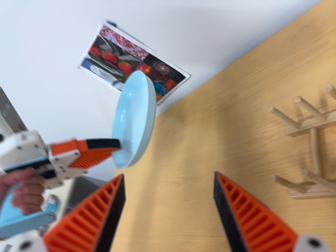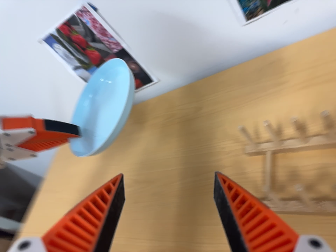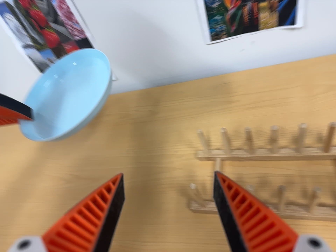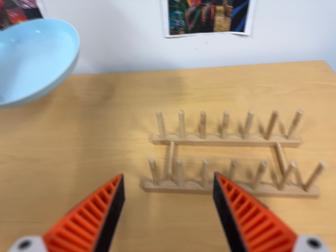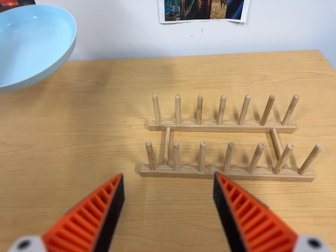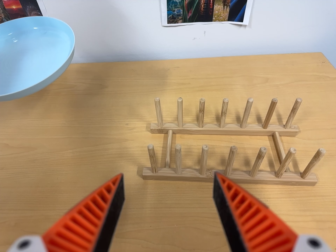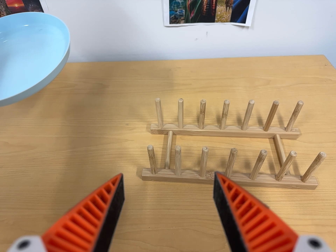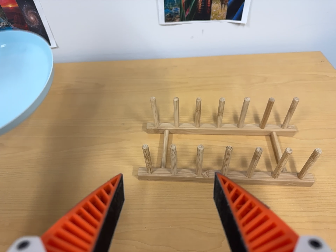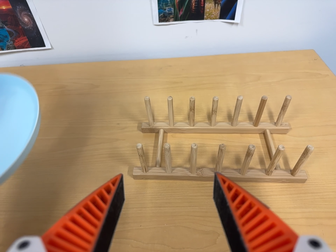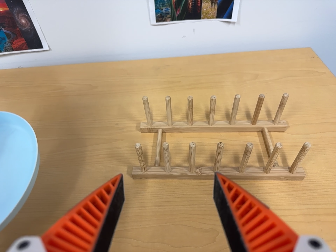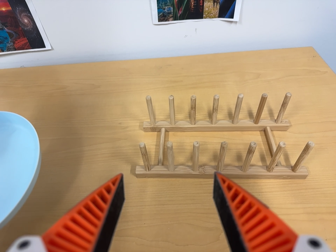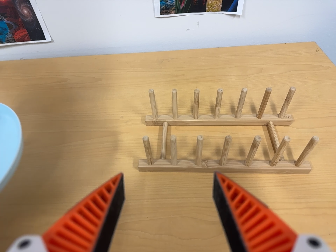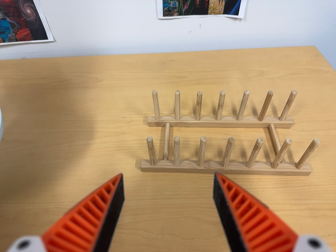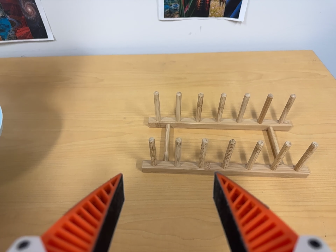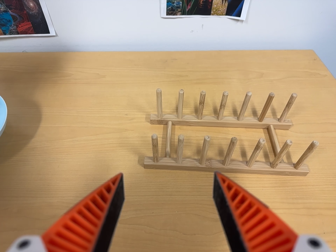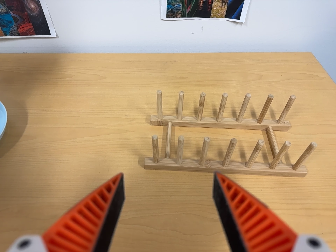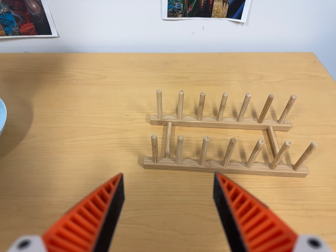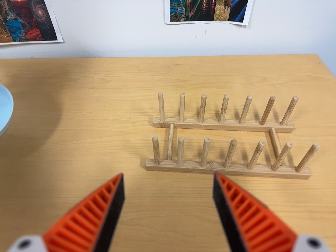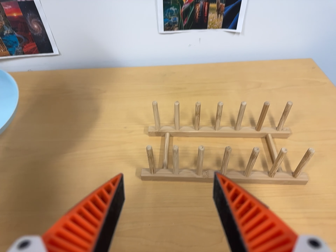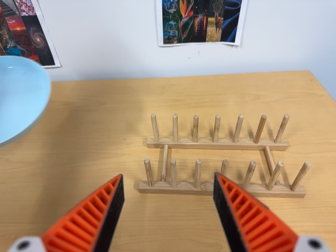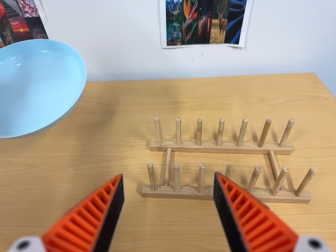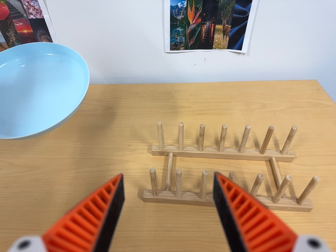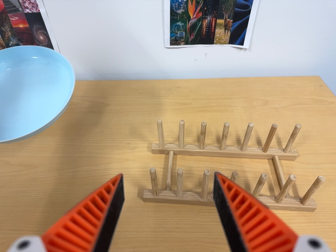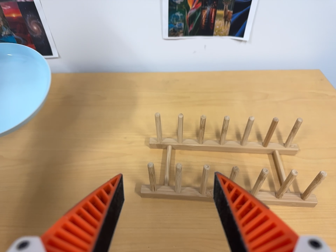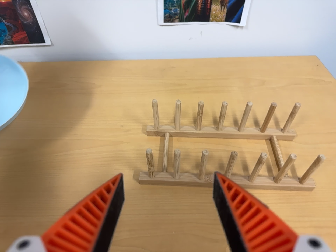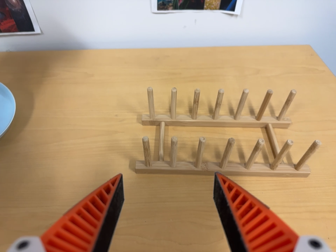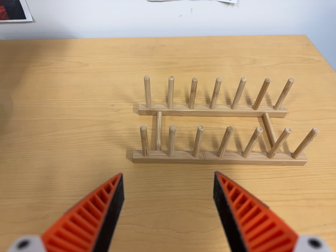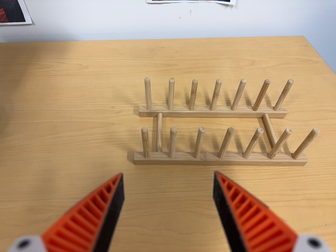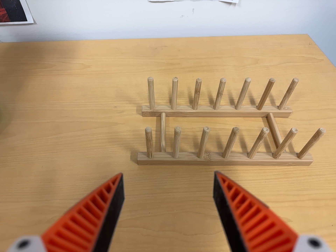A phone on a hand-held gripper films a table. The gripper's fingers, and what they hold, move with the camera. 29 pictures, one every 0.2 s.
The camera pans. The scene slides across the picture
to the left.
0.0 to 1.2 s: The camera pans to its right by about 45 degrees. It travels to its left and toward the bottom of its view, about 18 cm. It rolls about its line of sight by about 25 degrees, and the scene rotates clockwise.
1.2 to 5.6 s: The camera shifts only a little, or ends up much as it began.
The film runs backward here.
